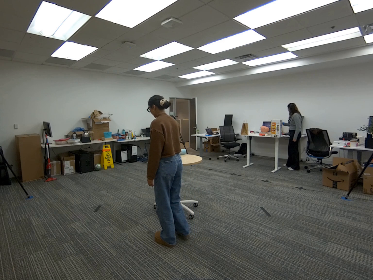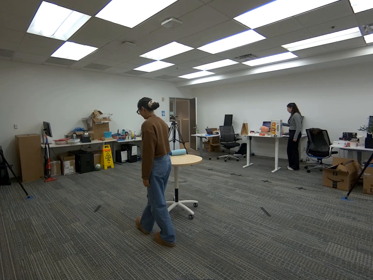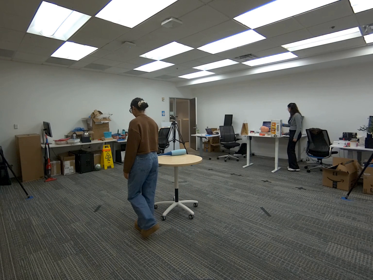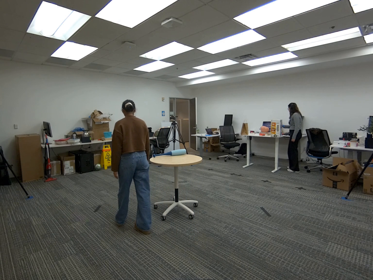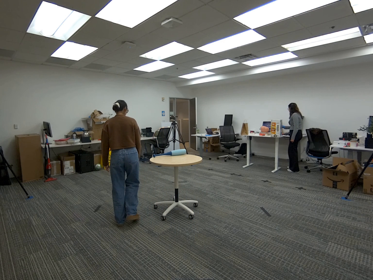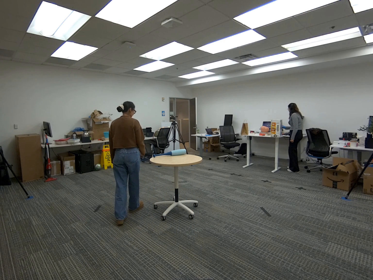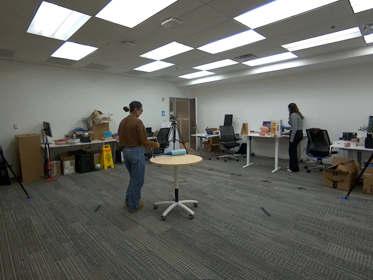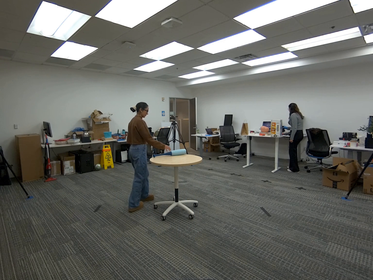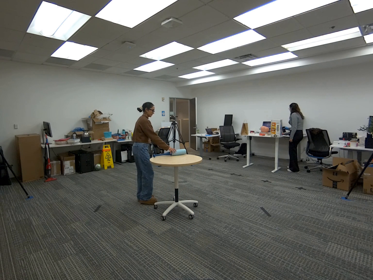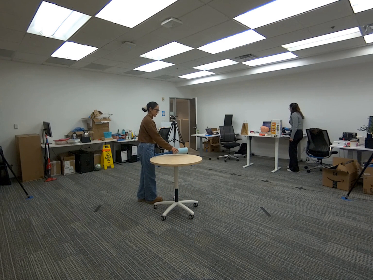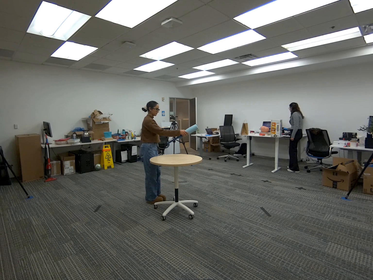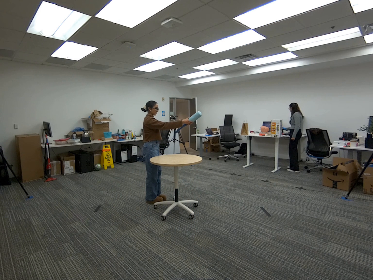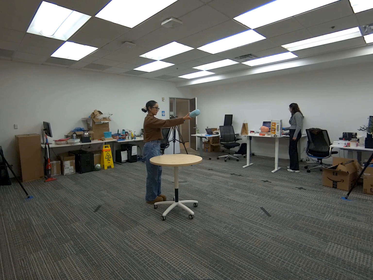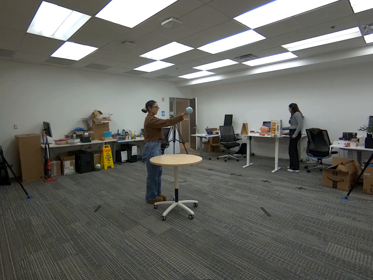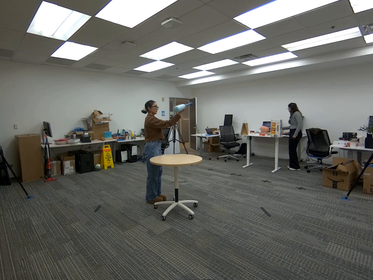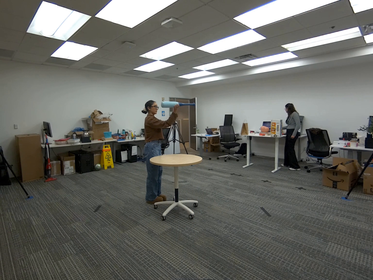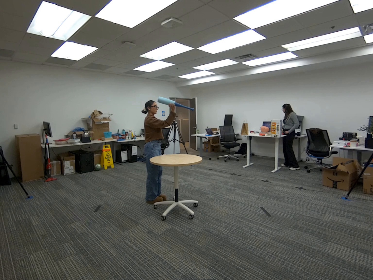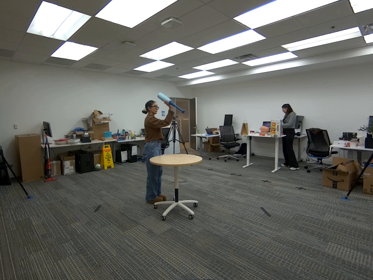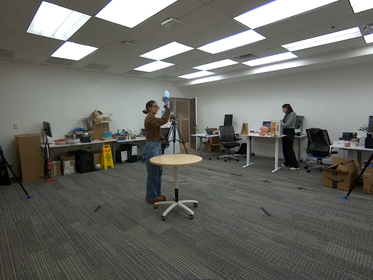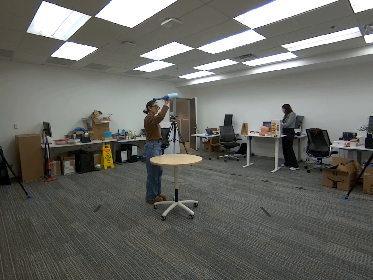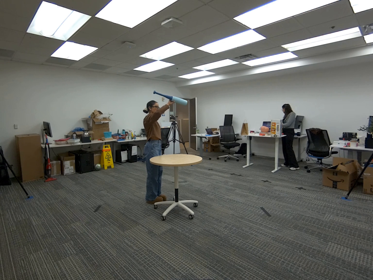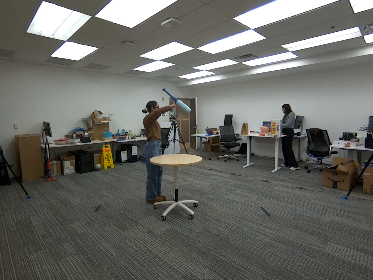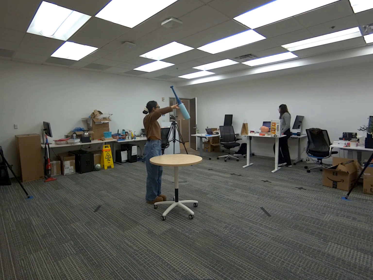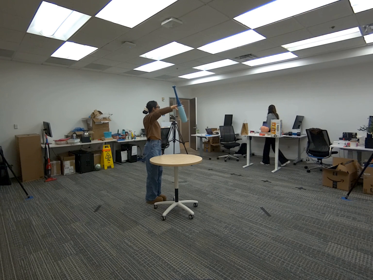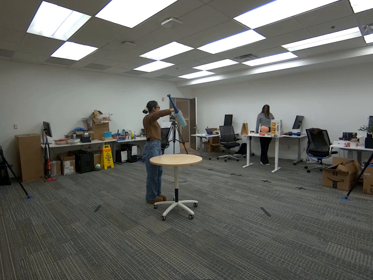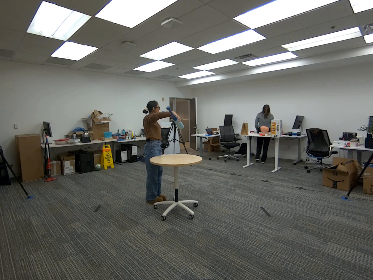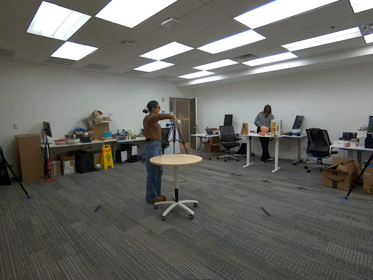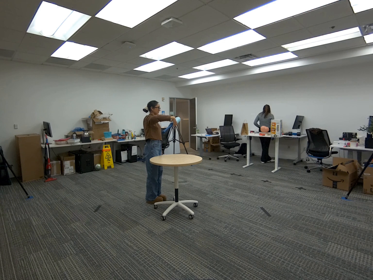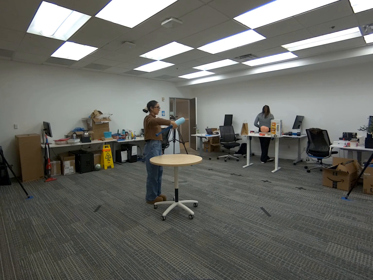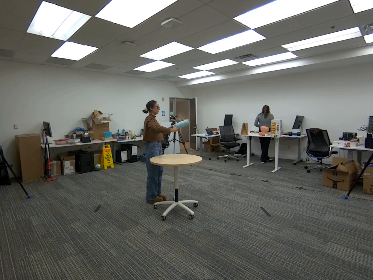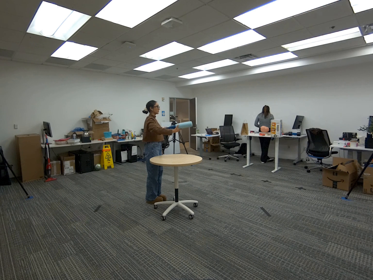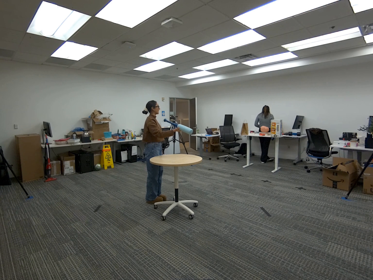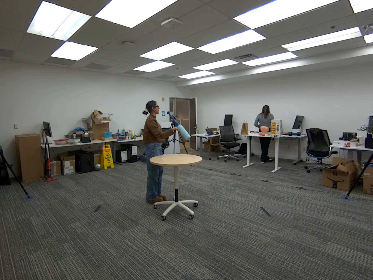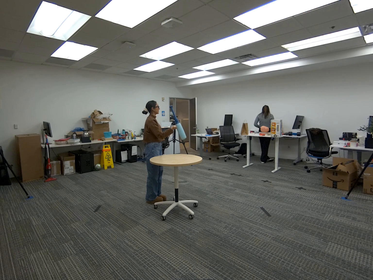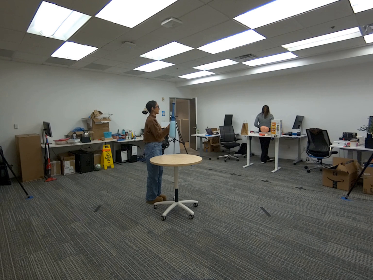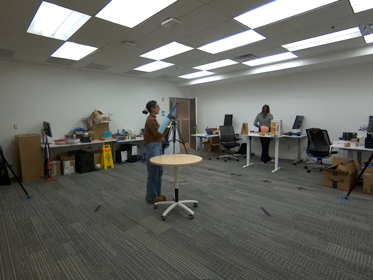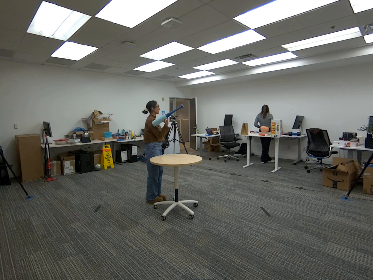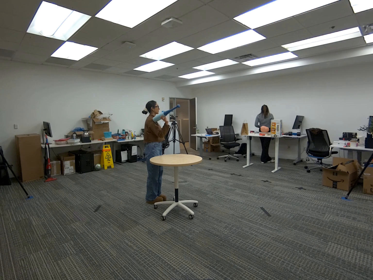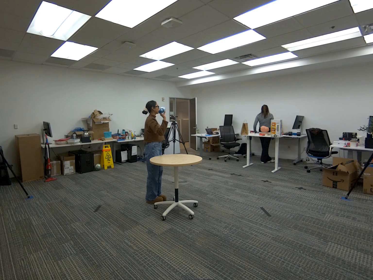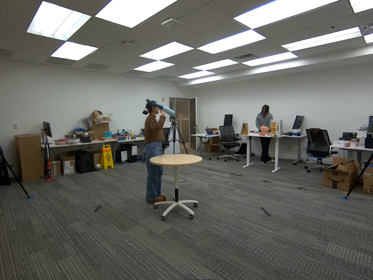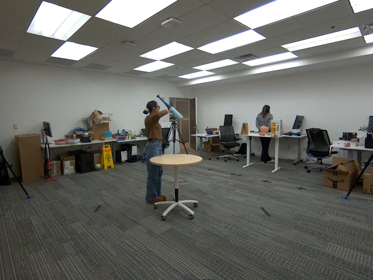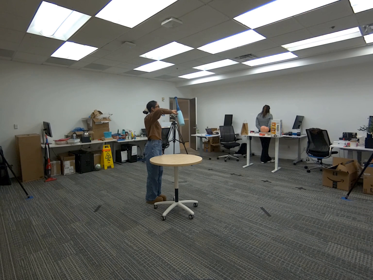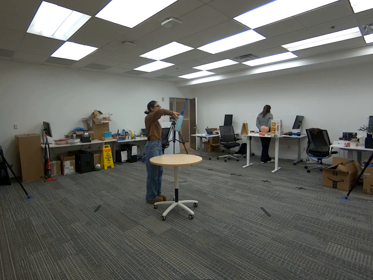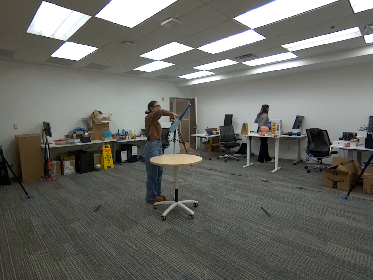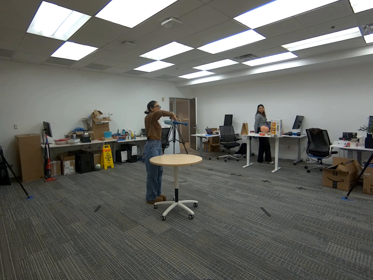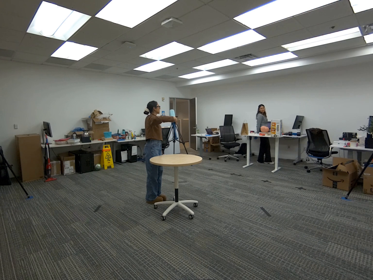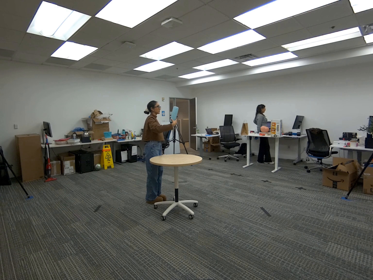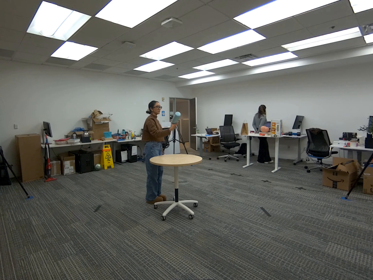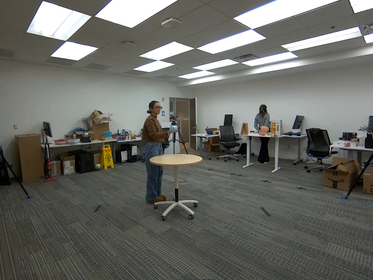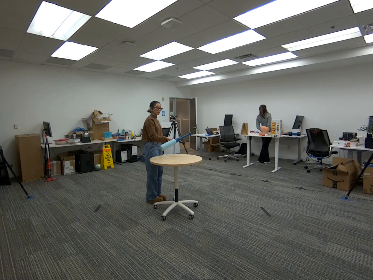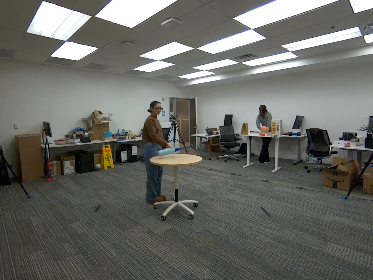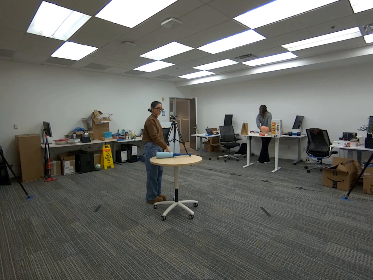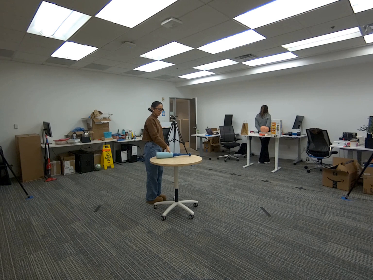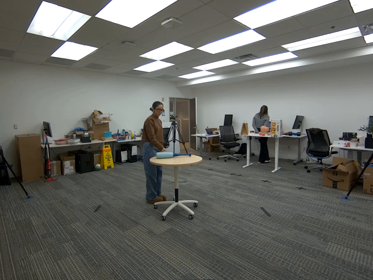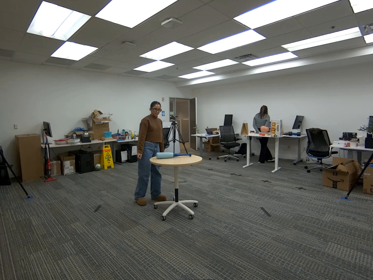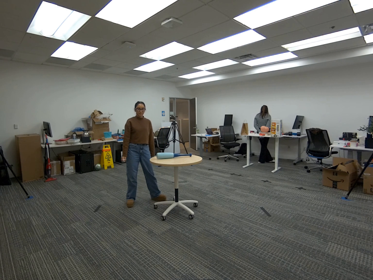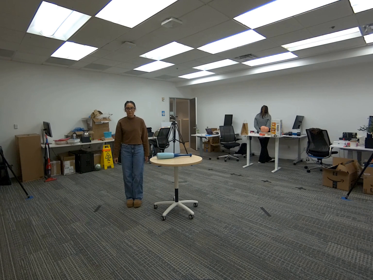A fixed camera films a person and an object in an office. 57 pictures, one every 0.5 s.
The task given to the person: Walk over to the baseball bat on the round table and pick up the baseball bat using one hand rotate the bat using only one hand.
